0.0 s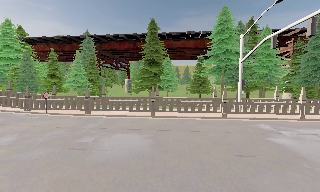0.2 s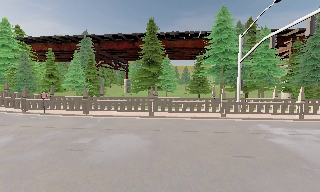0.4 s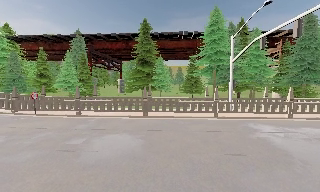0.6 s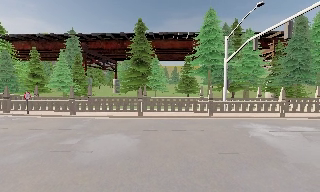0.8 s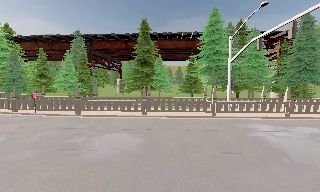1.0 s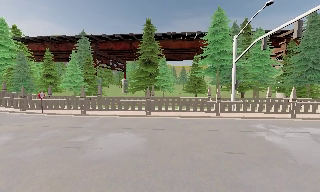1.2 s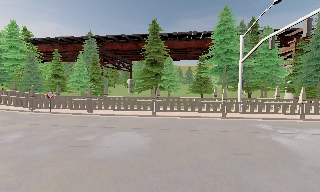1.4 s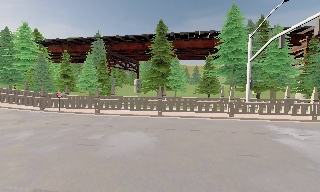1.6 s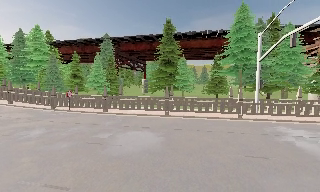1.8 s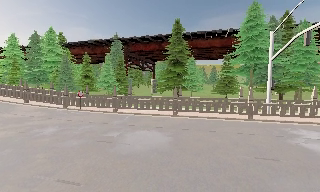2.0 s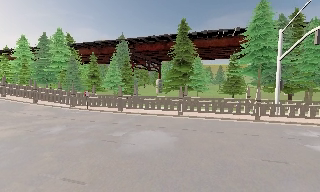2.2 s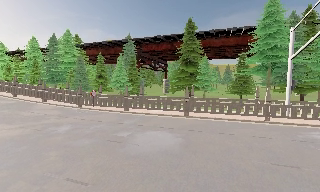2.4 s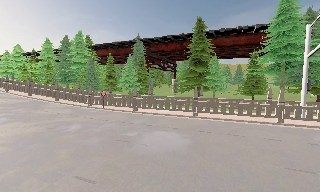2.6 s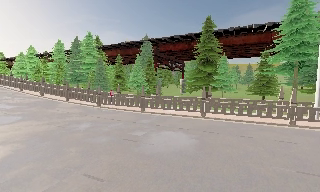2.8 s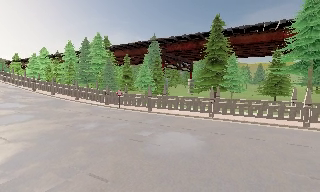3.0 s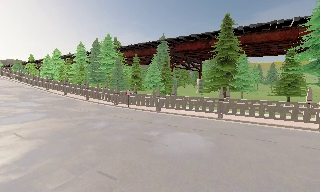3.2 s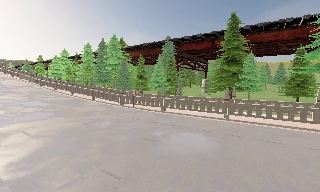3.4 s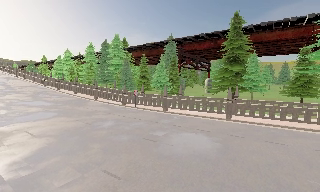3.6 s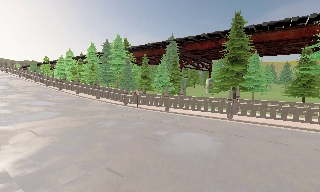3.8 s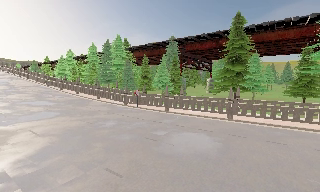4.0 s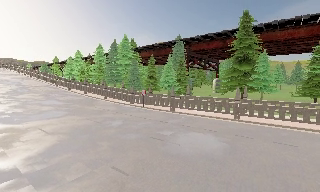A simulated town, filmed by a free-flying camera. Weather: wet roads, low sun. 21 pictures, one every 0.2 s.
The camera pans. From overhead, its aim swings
counterclockwise.
The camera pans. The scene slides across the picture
to the right.
0.0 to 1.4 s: The camera shifts only a little, or ends up much as it began.
1.4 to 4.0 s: The scene slides to the right, as the camera pans about 30 degrees to its left. It travels to its right, about 0.5 m.
The film runs backward here.
